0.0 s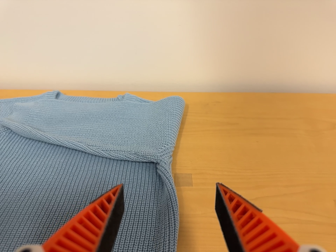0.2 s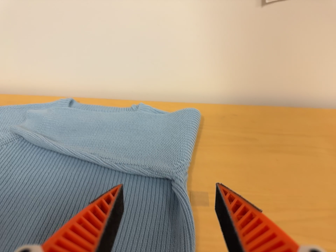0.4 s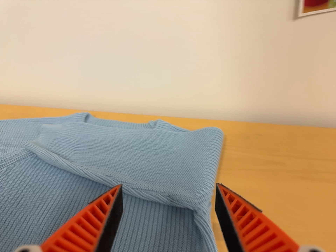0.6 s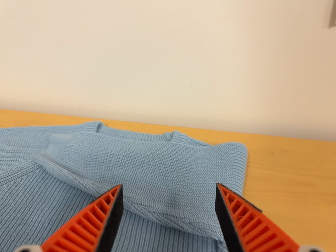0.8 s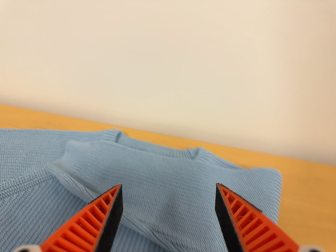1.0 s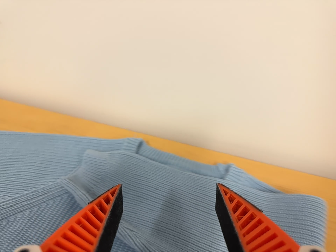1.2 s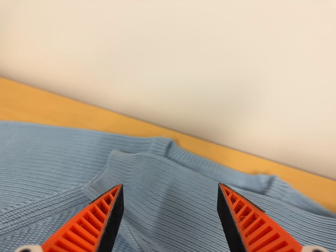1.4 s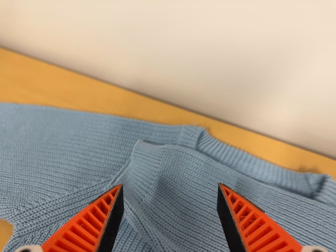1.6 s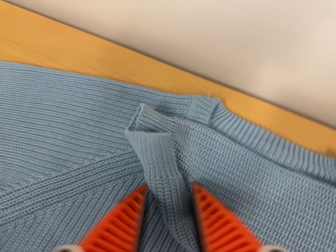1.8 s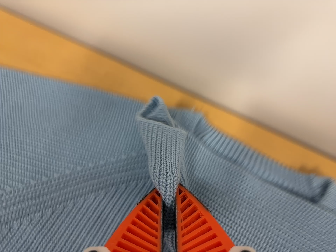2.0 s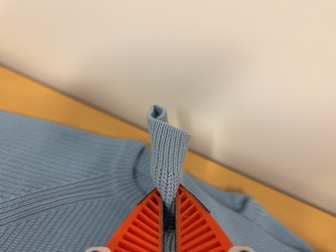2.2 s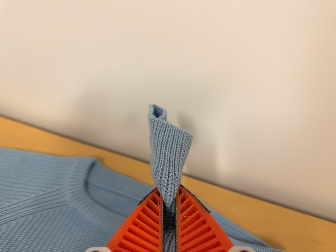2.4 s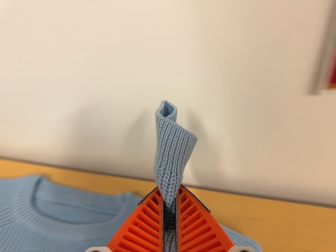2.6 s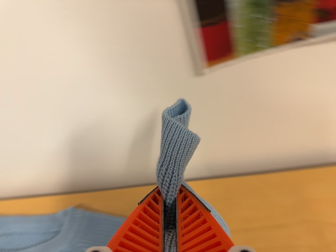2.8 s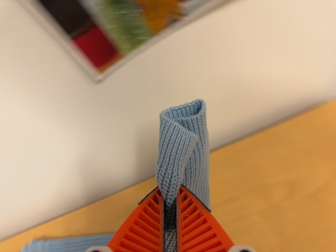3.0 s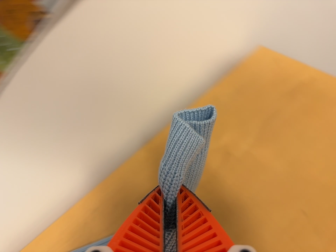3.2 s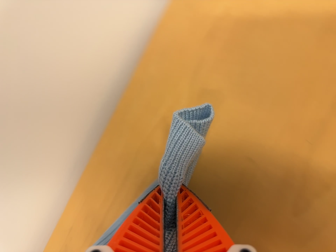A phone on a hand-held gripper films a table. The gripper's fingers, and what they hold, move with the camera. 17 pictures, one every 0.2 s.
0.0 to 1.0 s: The camera pans to its left by about 10 degrees. It travels forward, toward the top of its view and to its left, about 22 cm, so what stands in front looms larger. It rolls about its line of sight by about 10 degrees, and the scene rotates clockwise.
1.0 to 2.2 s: The camera travels toward the top of its view and to its right, about 9 cm. Its aim tips toward the bottom of its view by about 10 degrees.
2.2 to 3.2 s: The camera travels to its right, about 50 cm, so close, fixed things drift to the left. It rolls about its line of sight by about 80 degrees, and the scene rotates counterclockwise.
The film runs backward here.
